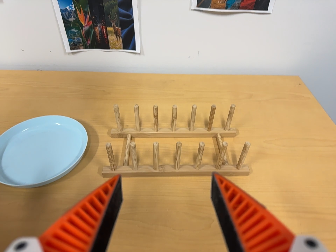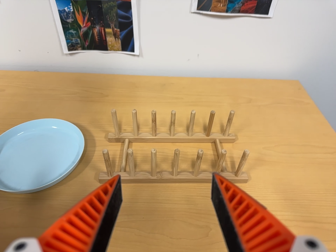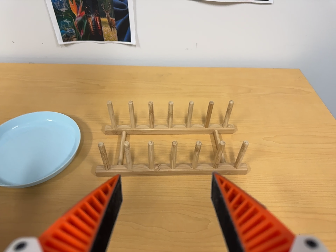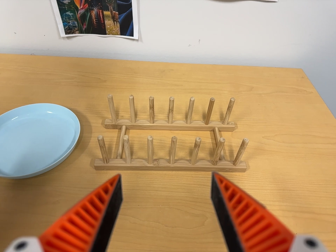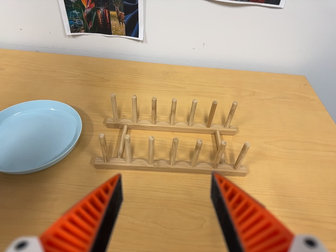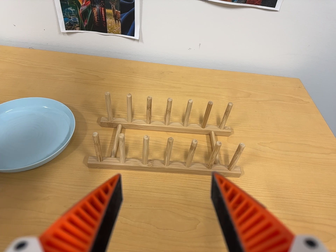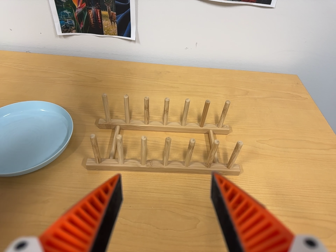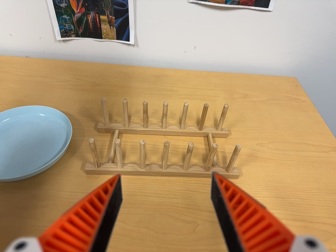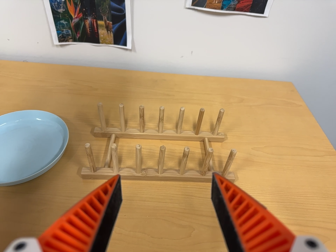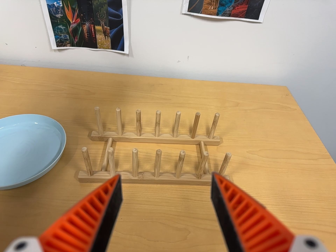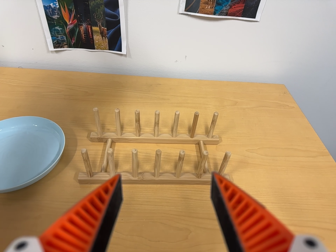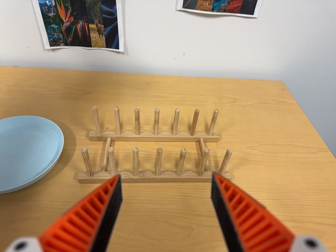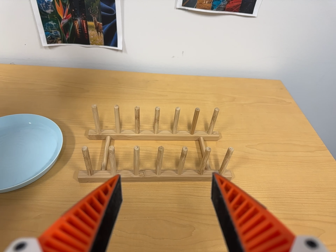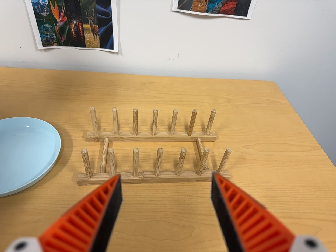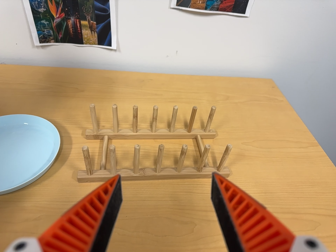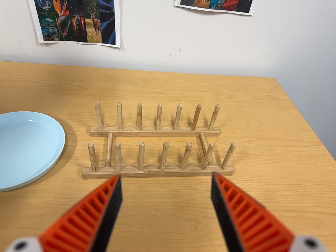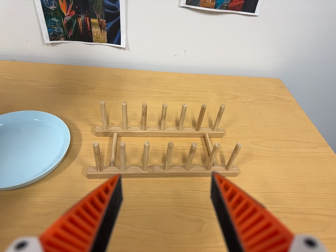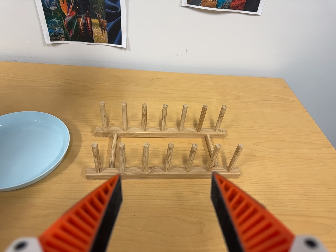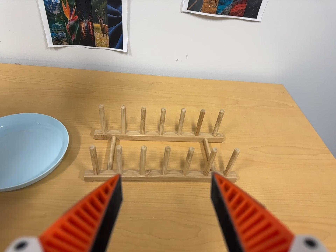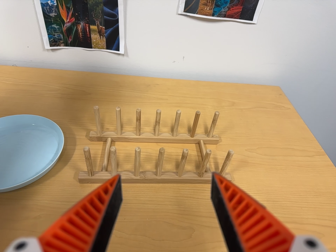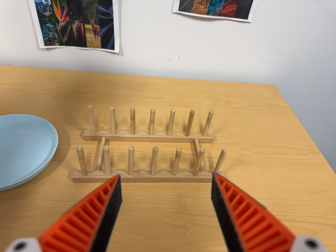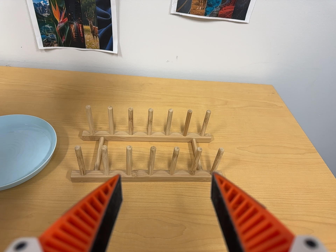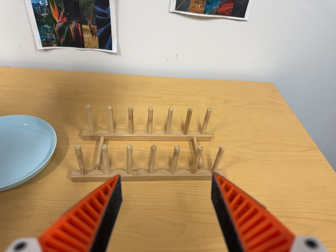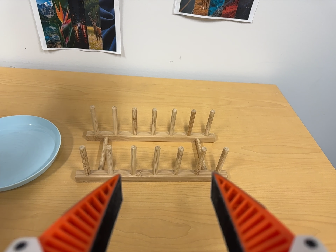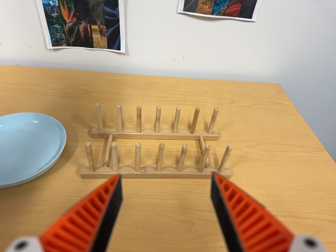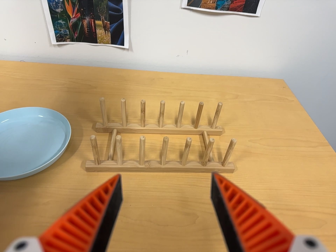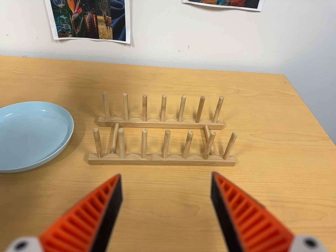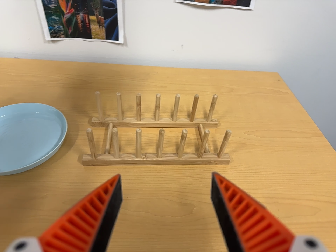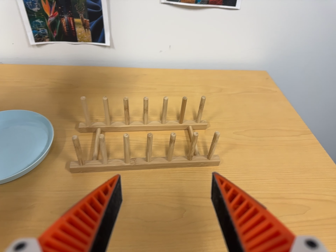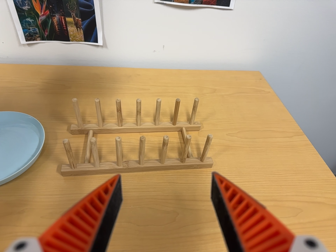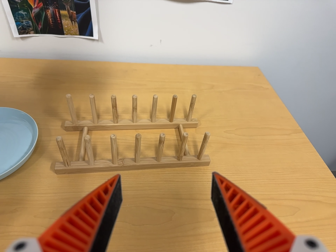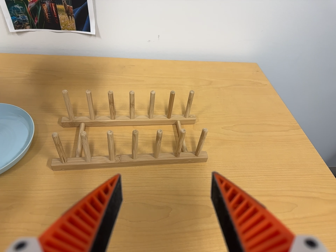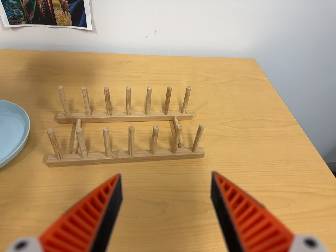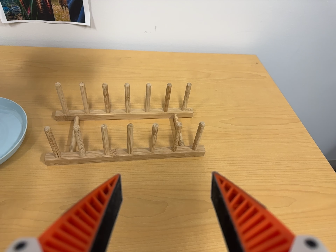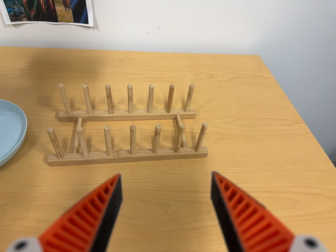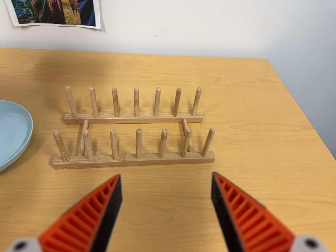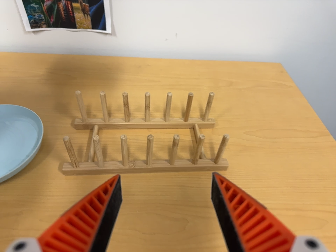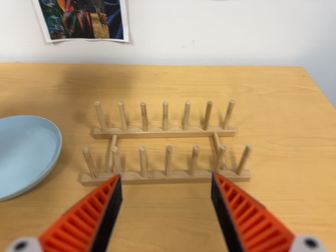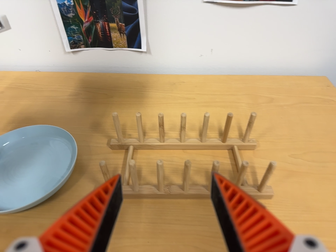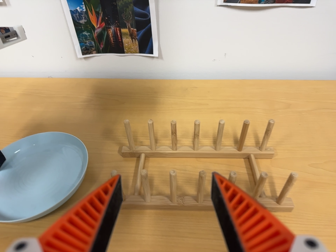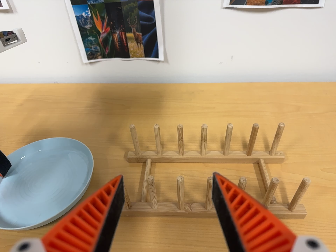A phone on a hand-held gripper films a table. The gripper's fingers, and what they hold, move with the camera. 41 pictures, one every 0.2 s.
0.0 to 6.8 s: The camera shifts only a little, or ends up much as it began.
6.8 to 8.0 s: The scene slides to the right, as the camera pans about 15 degrees to its left. It travels forward, about 7 cm, so what stands in front looms larger.
The film runs forward here.
